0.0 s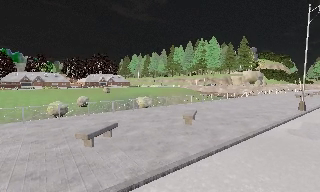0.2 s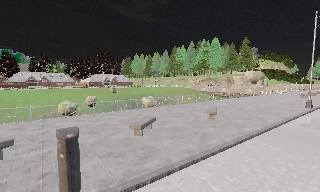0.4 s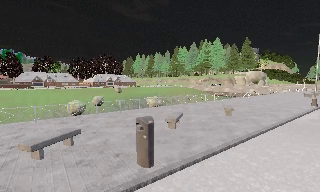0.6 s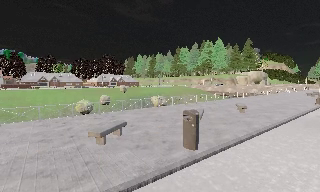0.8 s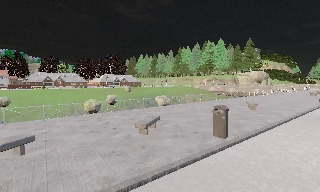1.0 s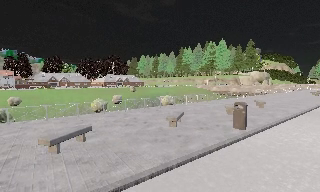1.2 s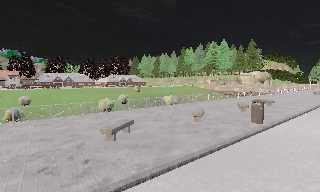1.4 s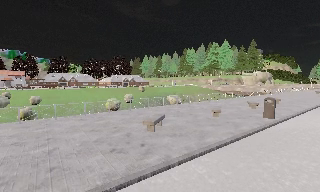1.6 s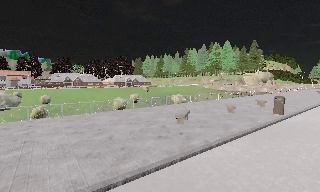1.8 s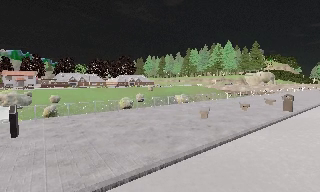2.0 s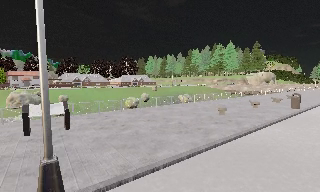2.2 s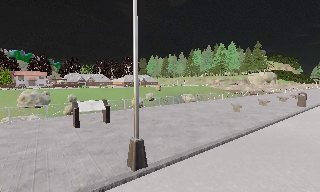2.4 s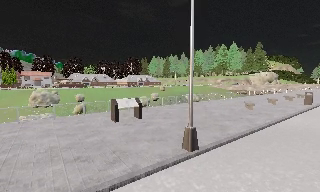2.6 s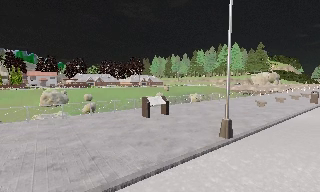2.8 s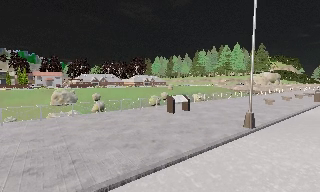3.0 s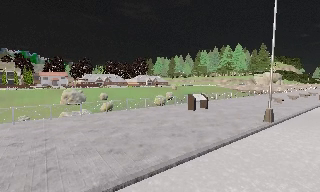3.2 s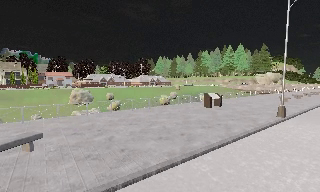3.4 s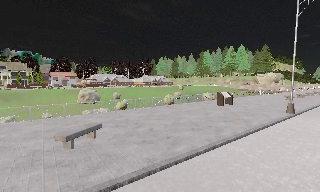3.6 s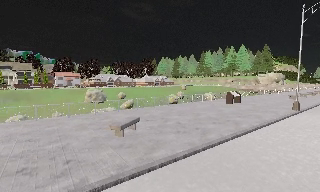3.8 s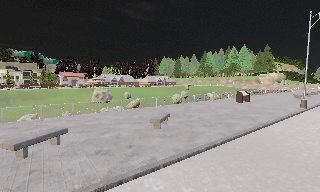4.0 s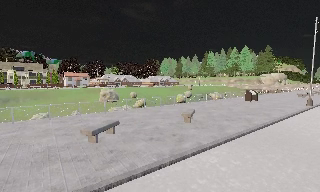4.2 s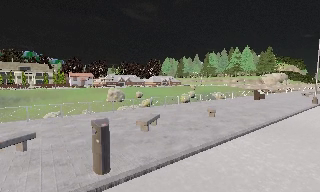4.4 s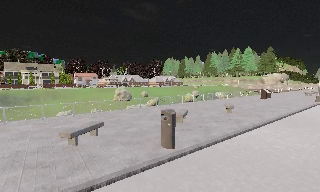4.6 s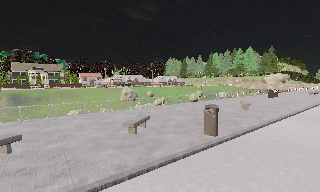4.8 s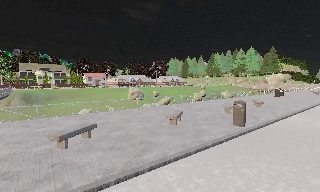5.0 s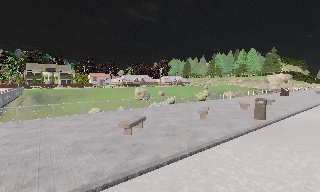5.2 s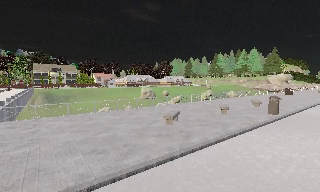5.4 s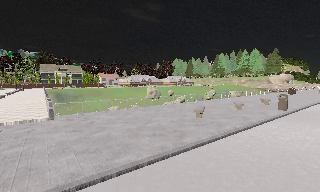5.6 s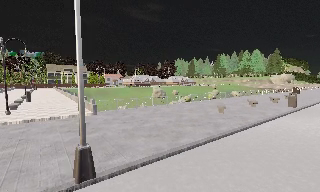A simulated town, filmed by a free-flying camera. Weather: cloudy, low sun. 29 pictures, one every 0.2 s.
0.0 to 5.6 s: The camera travels to its left and backward, about 55 m, so close, fixed things drift to the right.
The film runs forward here.
